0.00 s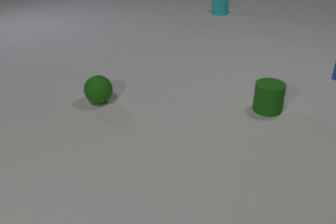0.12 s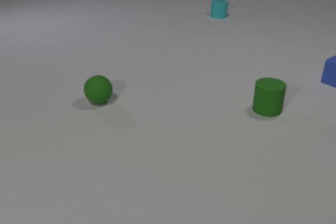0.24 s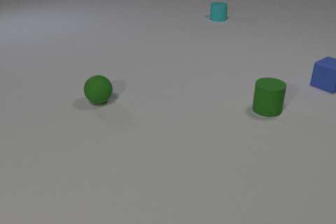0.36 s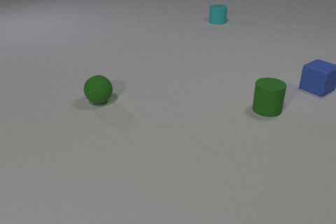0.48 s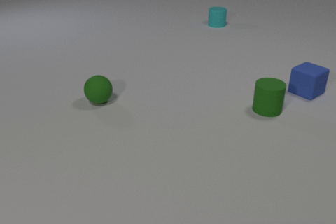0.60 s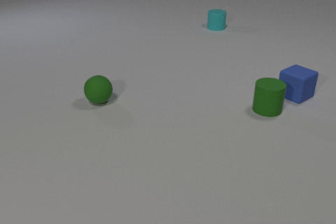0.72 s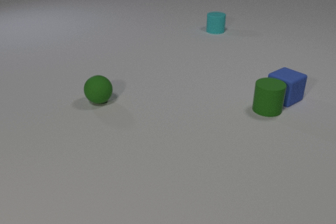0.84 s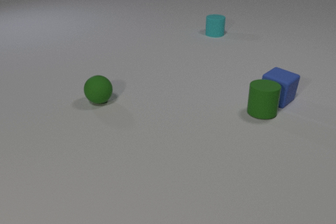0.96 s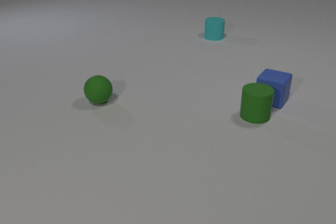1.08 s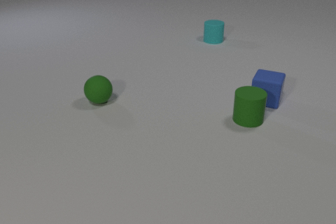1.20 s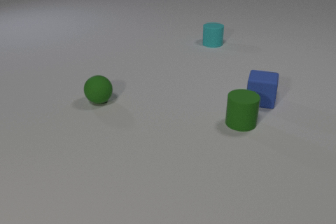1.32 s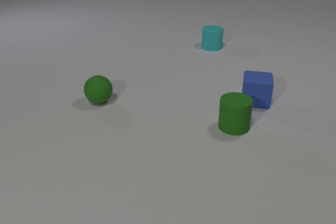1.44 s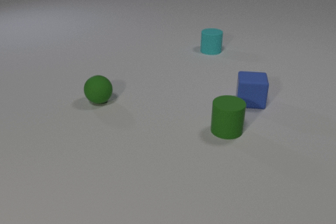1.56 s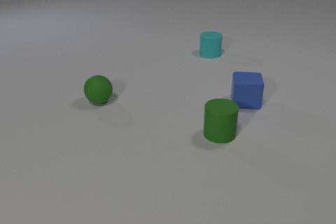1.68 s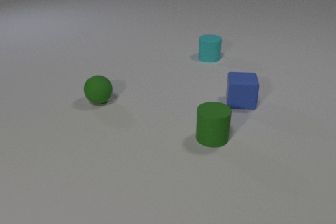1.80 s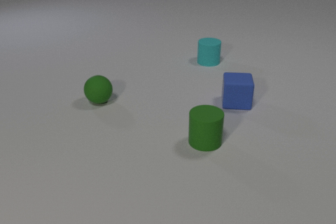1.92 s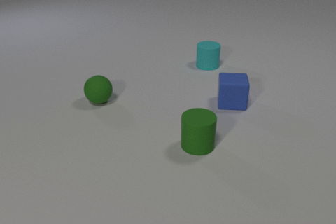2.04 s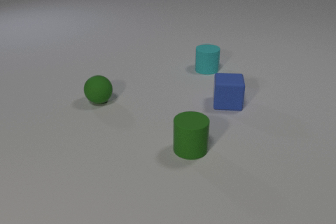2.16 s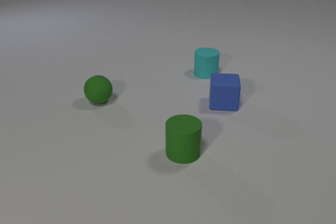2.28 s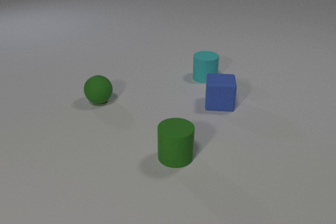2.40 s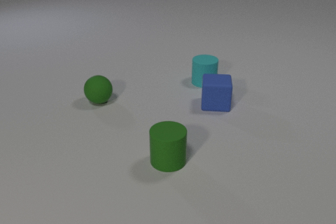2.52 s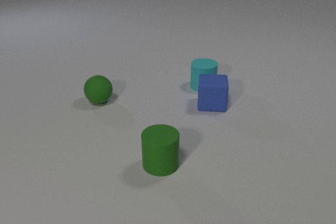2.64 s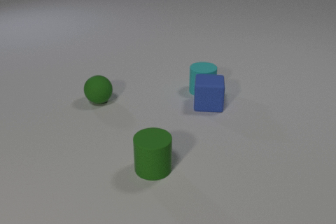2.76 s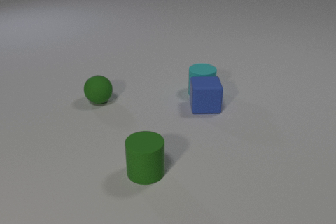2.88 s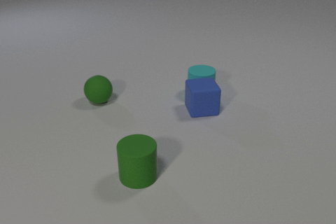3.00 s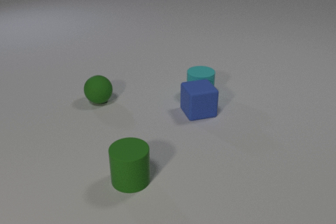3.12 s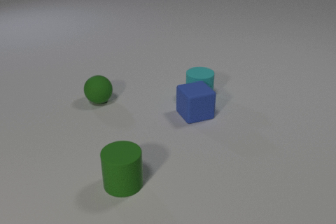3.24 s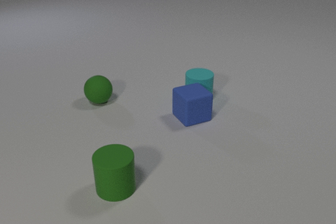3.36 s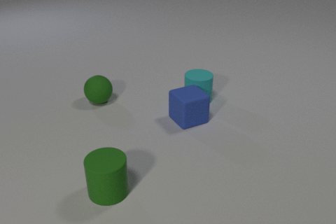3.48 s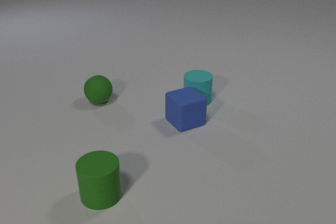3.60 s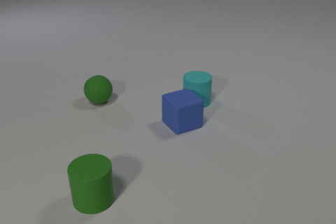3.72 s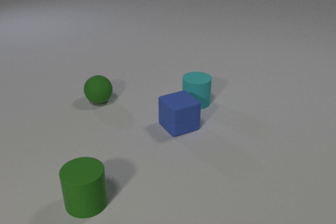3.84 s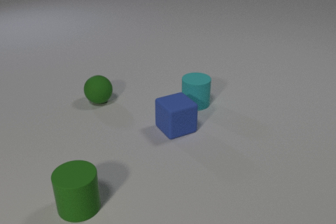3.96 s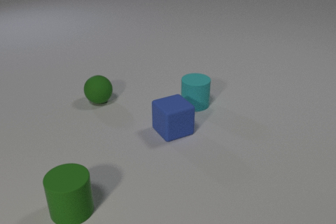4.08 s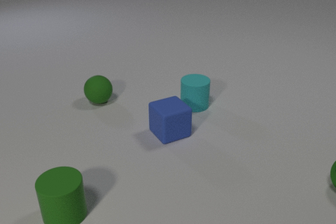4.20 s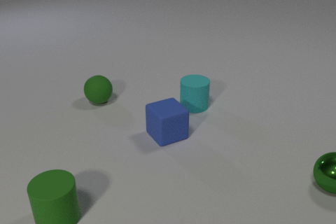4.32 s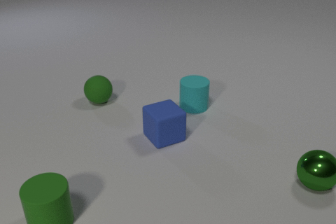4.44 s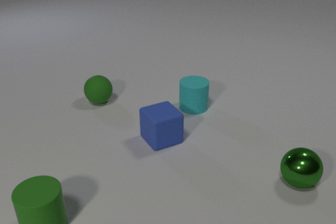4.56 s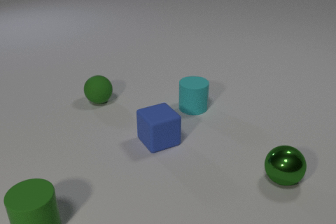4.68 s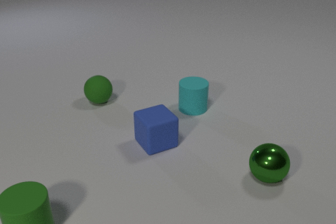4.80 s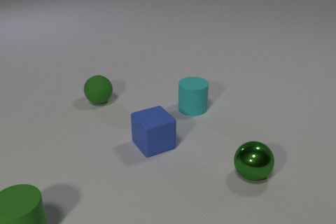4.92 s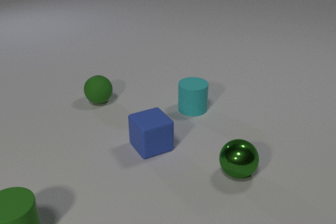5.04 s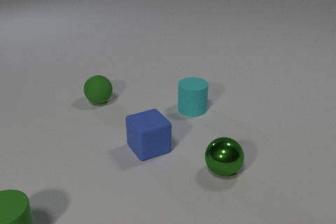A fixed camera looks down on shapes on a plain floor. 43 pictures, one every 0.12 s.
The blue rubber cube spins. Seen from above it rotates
counterclockwise.
The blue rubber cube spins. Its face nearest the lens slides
to the right.
0.00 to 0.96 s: The blue rubber cube slides toward the camera and to the left. The green rubber cylinder slides toward the camera and to the left. The cyan rubber cylinder slides toward the camera. The blue rubber cube and the green rubber cylinder collide.
0.96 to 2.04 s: The blue rubber cube slides to the left, spins so that its near face slides to the right, counterclockwise seen from above. The green rubber cylinder slides toward the camera and to the left. The cyan rubber cylinder slides toward the camera.
2.04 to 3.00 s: The blue rubber cube slides to the left and toward the camera, spins counterclockwise seen from above by about 30 degrees, its near face sliding to the right. The green rubber cylinder slides to the left and toward the camera. The cyan rubber cylinder slides toward the camera. The blue rubber cube and the cyan rubber cylinder collide.
3.00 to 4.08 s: The blue rubber cube slides toward the camera and to the left. The green rubber cylinder slides to the left and toward the camera. The cyan rubber cylinder slides toward the camera.
4.08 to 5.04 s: The blue rubber cube slides toward the camera and to the left. The green rubber cylinder slides to the left. The cyan rubber cylinder slides toward the camera. The green metal sphere rolls to the left.
How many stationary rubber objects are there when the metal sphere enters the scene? 1.
What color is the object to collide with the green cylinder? blue.
How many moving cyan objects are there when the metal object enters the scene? 1.
